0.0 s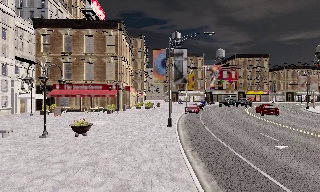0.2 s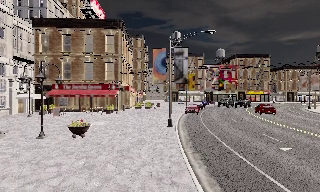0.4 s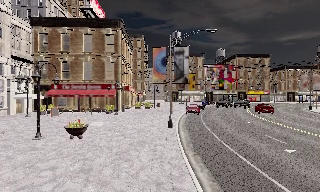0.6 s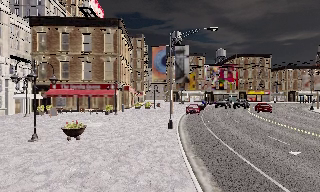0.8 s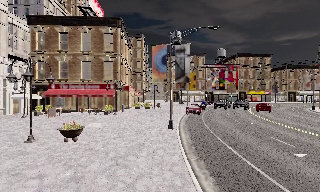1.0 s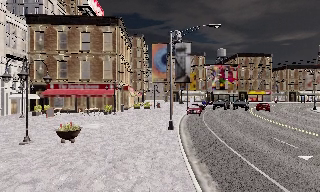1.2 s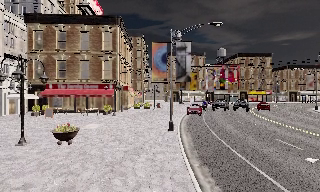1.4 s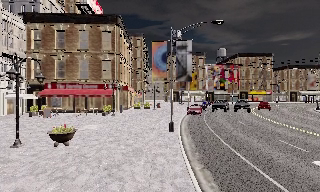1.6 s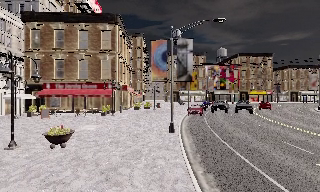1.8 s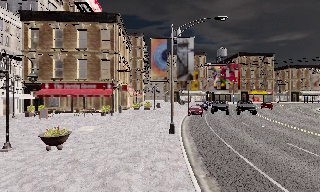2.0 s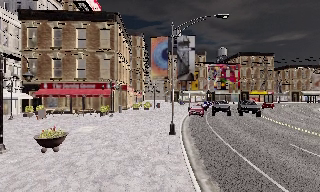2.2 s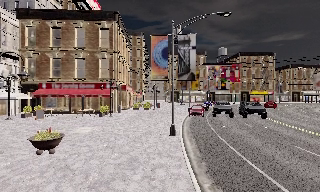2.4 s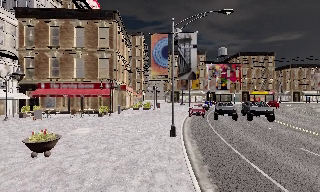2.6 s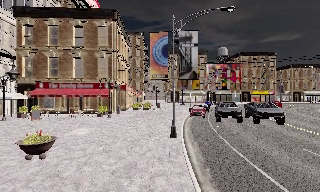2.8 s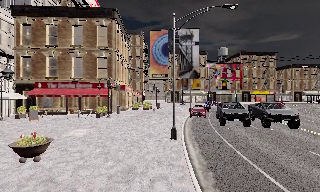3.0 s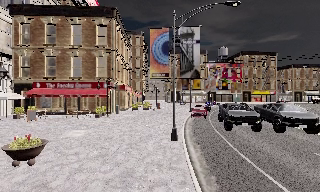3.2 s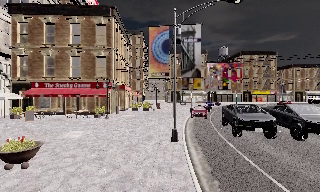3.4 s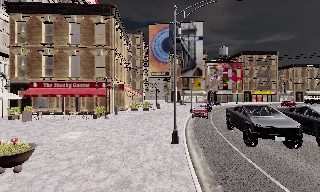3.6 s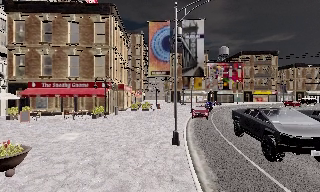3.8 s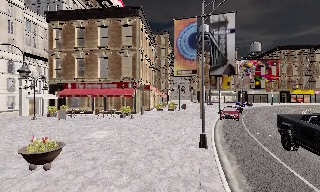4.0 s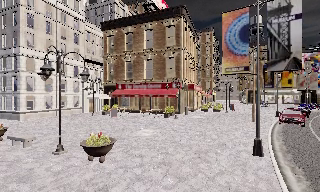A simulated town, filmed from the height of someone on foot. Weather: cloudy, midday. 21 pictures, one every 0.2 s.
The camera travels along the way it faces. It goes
forward.
0.0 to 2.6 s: The camera travels forward, about 3.5 m, so what stands in front looms larger.
2.6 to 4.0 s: The camera pans to its left, which is counterclockwise from overhead, by about 25 degrees. It travels forward, about 2 m, so what stands in front looms larger.
The film runs forward here.
